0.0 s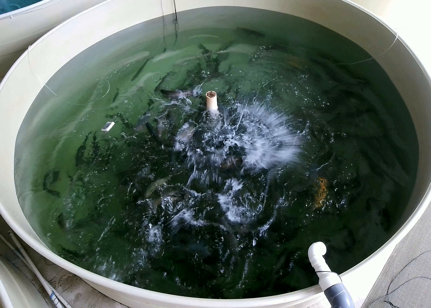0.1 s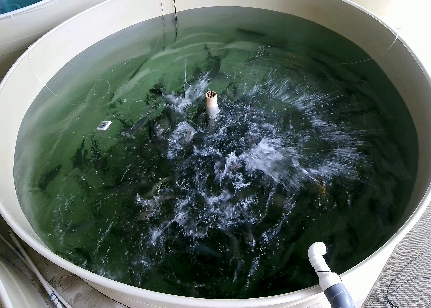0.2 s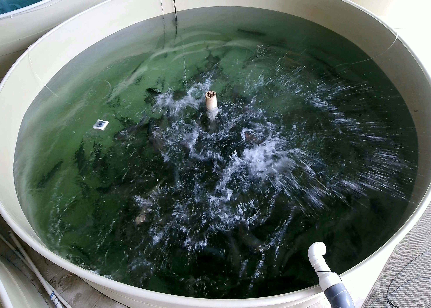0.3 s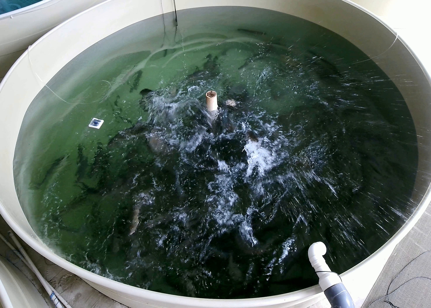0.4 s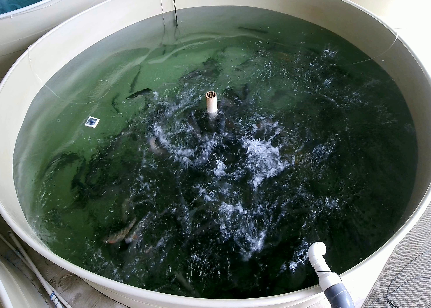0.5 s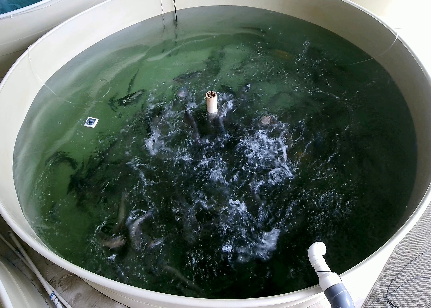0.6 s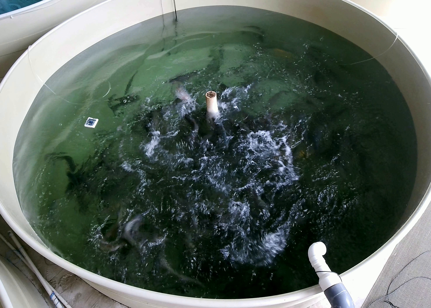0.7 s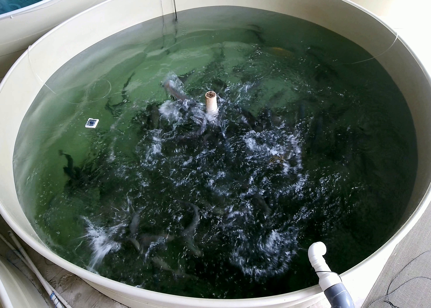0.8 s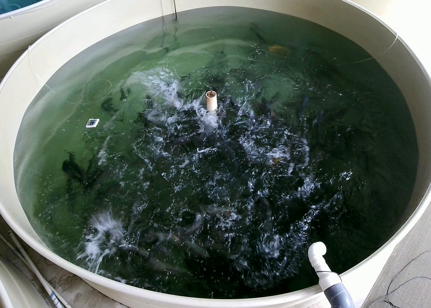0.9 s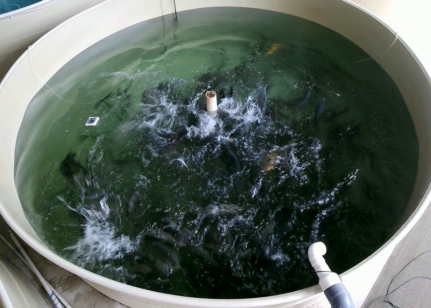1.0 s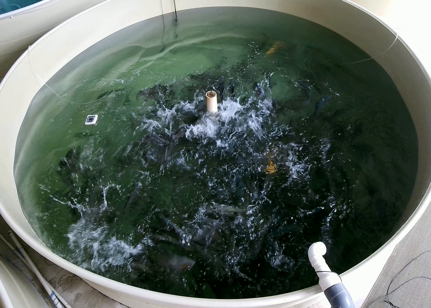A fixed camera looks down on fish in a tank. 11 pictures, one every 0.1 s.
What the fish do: Strong feeding.
